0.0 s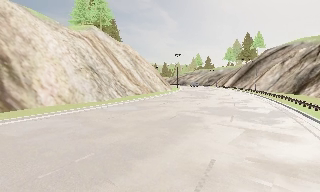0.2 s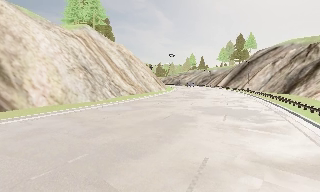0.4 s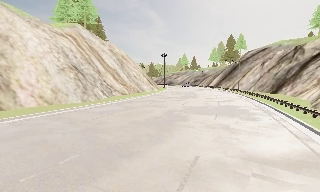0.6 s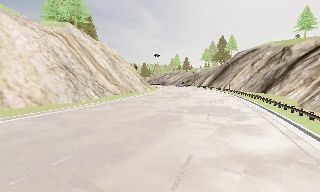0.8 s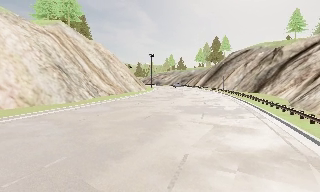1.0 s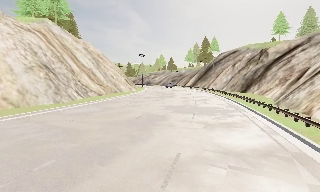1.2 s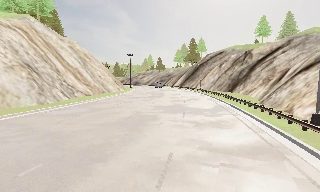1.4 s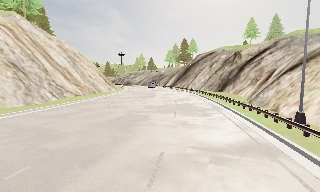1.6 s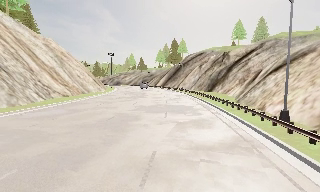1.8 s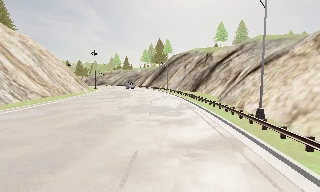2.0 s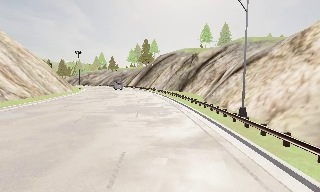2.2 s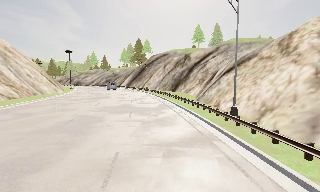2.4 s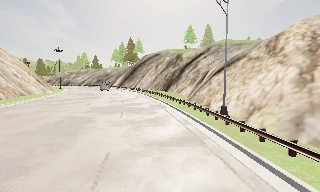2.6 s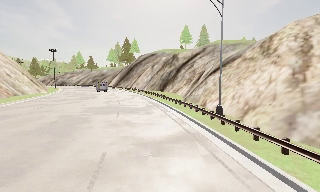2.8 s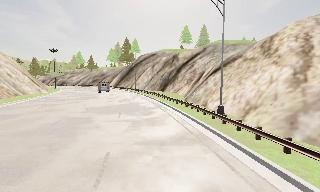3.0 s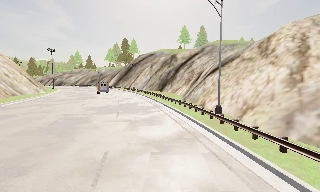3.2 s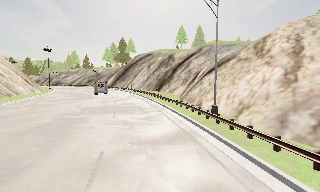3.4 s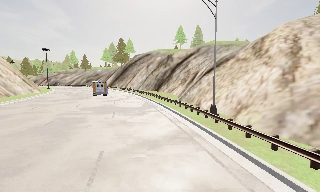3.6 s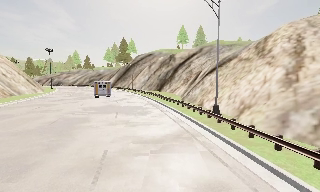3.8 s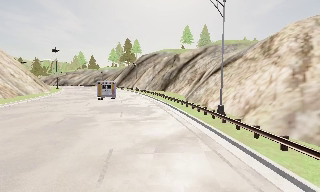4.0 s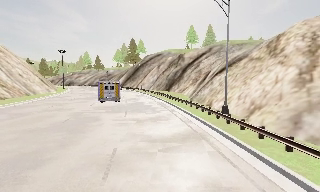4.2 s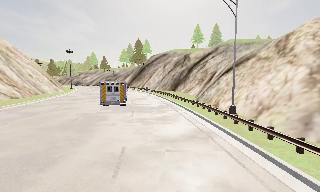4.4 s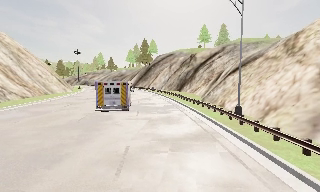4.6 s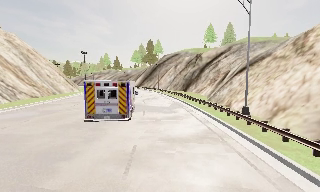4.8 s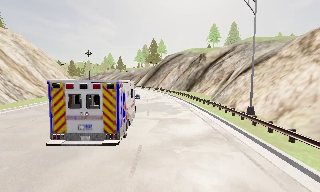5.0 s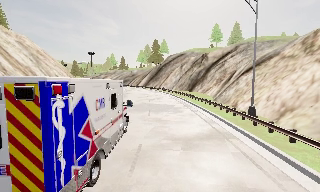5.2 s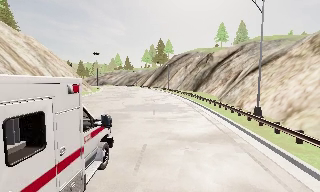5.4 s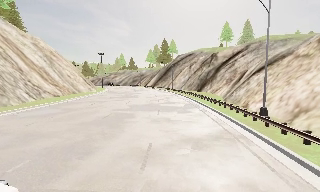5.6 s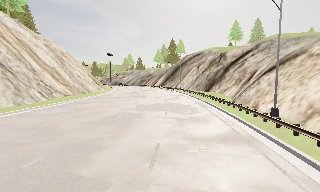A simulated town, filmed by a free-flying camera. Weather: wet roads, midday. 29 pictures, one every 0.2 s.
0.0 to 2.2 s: The scene slides to the left, as the camera pans about 35 degrees to its right.
2.2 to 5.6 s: The camera swings to its left by about 10 degrees, and the scene slides to the right. It travels backward, about 0.5 m, so what stands in front gets smaller.
The film runs backward here.
